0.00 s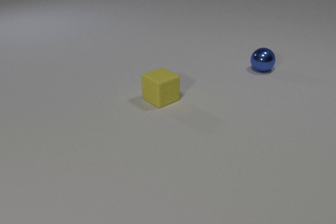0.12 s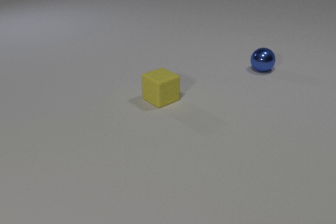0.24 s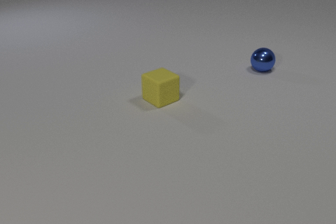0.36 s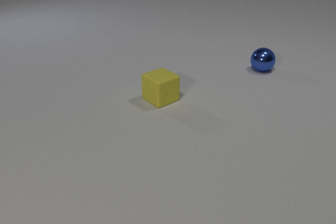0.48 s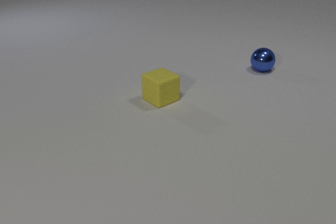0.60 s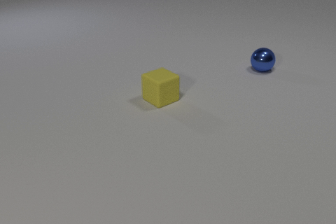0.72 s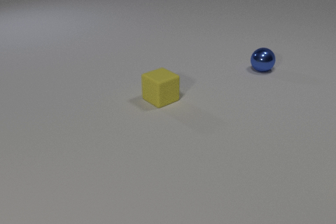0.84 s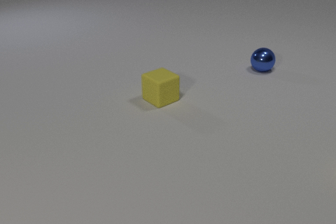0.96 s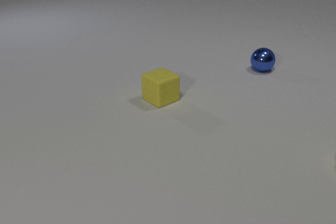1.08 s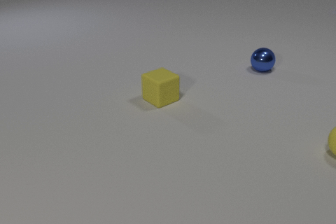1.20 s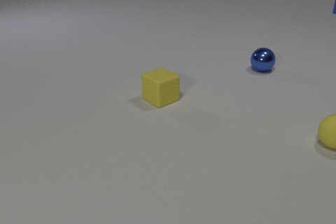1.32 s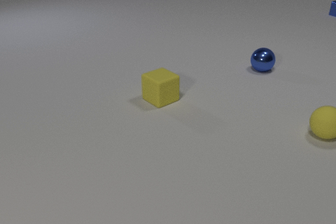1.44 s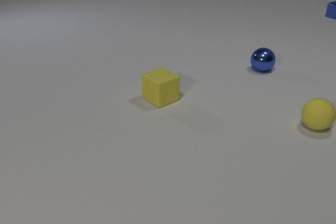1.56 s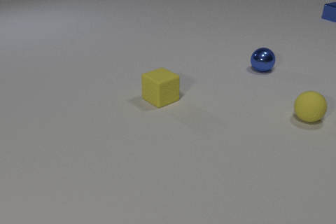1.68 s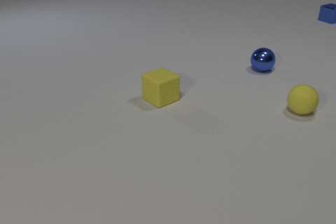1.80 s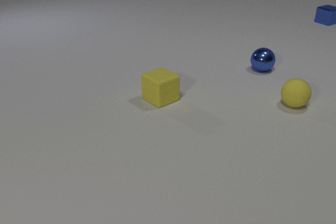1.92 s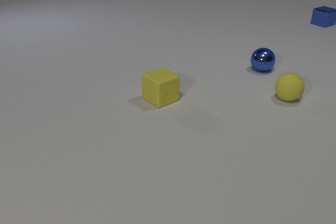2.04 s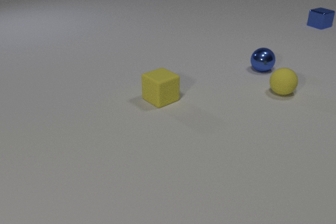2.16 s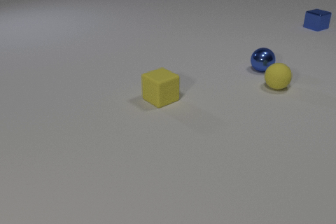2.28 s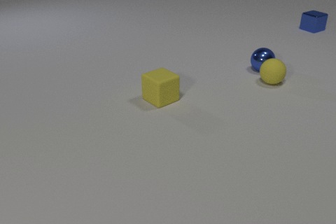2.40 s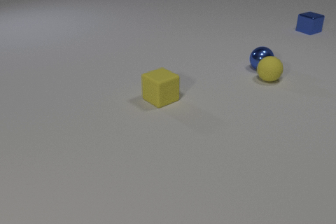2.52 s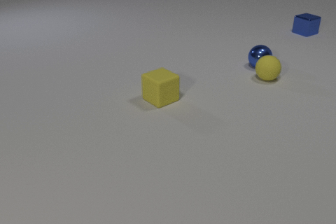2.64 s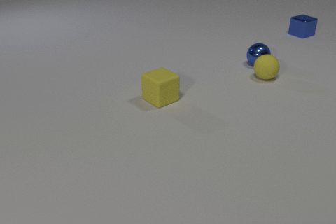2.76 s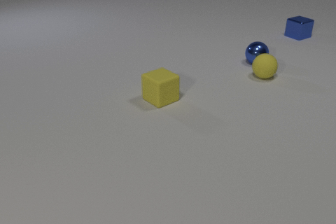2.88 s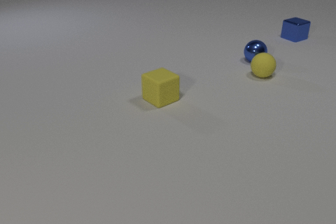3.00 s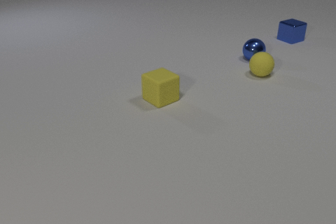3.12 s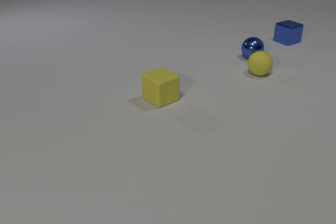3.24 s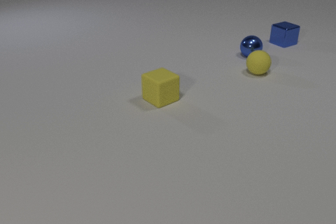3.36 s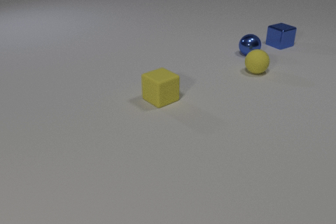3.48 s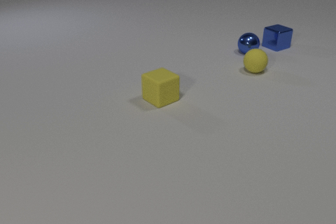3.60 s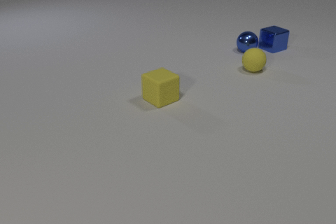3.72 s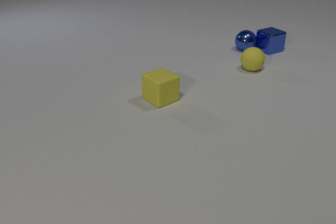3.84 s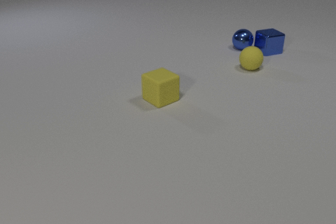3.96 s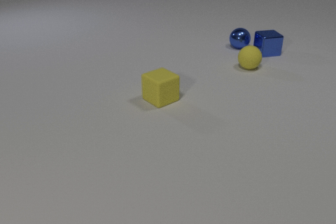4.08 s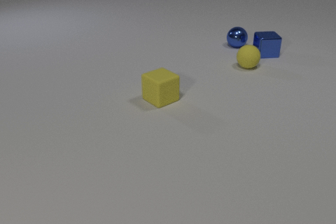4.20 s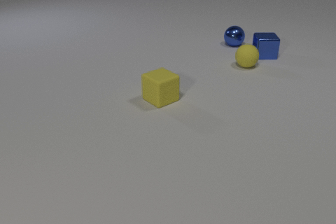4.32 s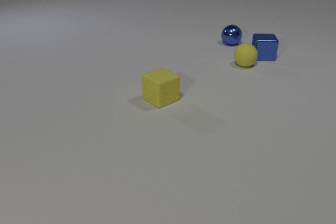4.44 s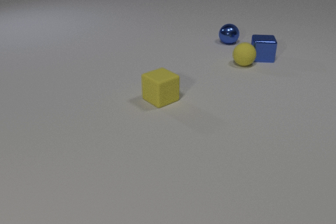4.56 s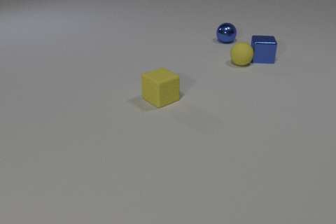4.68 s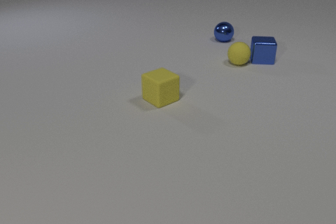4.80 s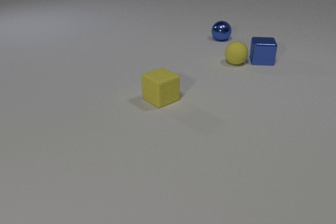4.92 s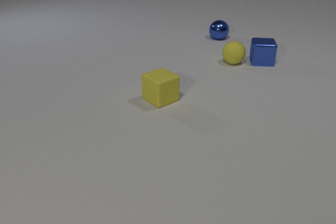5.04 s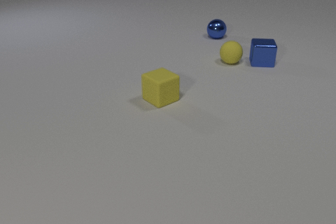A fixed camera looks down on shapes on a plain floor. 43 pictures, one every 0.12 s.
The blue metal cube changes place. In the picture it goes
toward the camera.
The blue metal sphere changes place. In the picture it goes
away from the camera.
0.00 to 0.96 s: Next to nothing moves.
0.96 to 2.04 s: The yellow rubber sphere comes in at the right edge, rolls away from the camera and to the left. The blue metal cube comes in at the right edge, slides toward the camera and to the left.
2.04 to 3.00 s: The yellow rubber sphere rolls away from the camera and to the left. The blue metal sphere rolls away from the camera. The blue metal cube slides toward the camera and to the left. The yellow rubber sphere and the blue metal sphere collide.
3.00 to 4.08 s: The yellow rubber sphere rolls away from the camera and to the left. The blue metal sphere rolls away from the camera and to the left. The blue metal cube slides toward the camera and to the left, spins so that its near face slides to the left, clockwise seen from above. The blue metal sphere and the blue metal cube collide.
4.08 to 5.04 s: The yellow rubber sphere rolls to the left and away from the camera. The blue metal sphere rolls away from the camera and to the left. The blue metal cube slides toward the camera. The yellow rubber sphere and the blue metal cube collide.
What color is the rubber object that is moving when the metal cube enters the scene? yellow.
What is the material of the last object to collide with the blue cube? rubber.
How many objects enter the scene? 2.
